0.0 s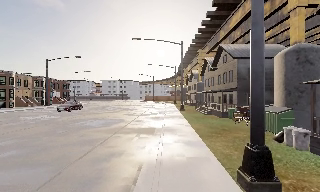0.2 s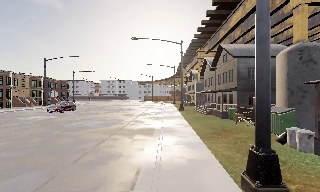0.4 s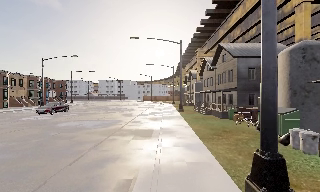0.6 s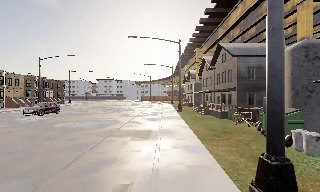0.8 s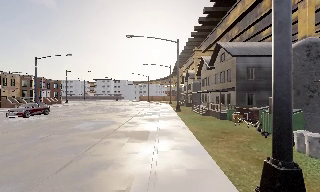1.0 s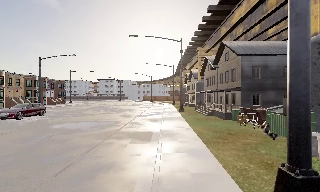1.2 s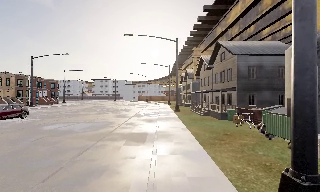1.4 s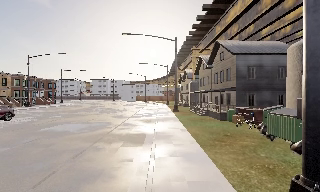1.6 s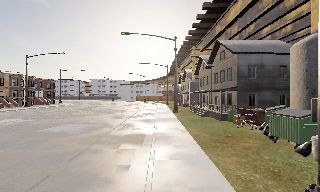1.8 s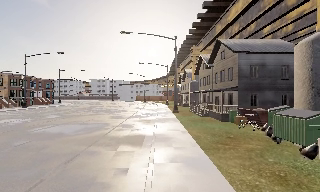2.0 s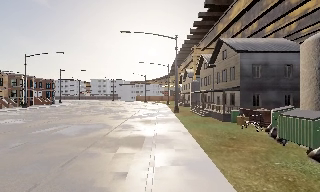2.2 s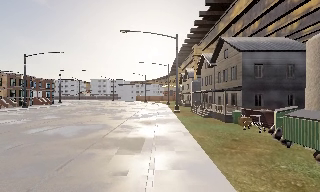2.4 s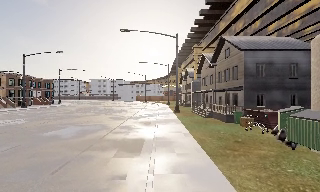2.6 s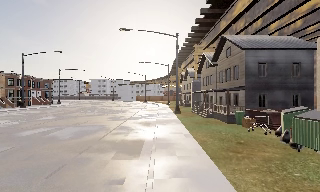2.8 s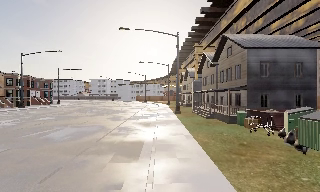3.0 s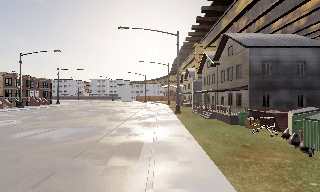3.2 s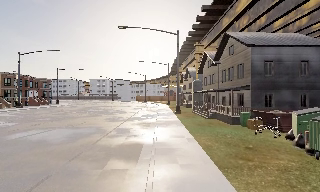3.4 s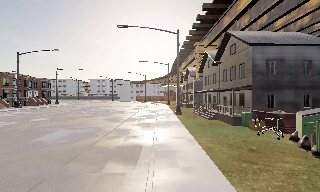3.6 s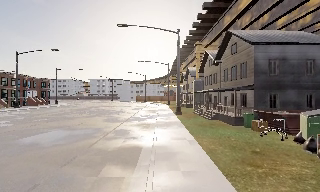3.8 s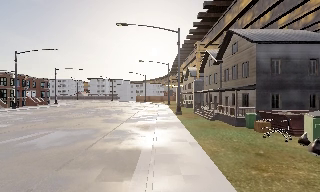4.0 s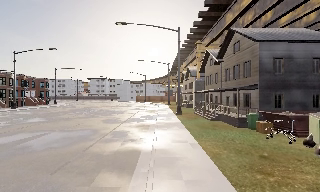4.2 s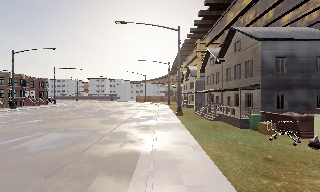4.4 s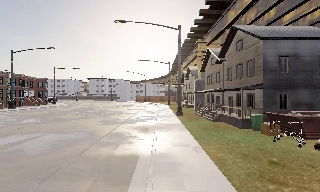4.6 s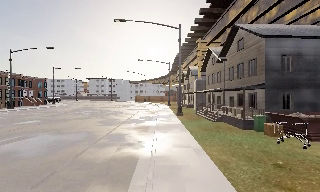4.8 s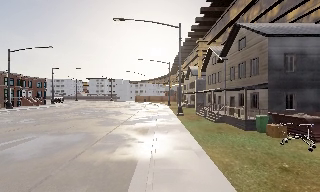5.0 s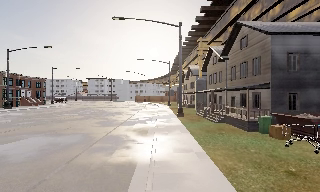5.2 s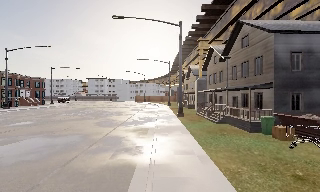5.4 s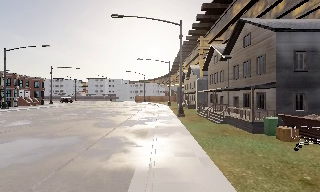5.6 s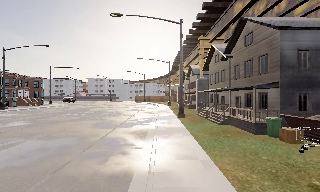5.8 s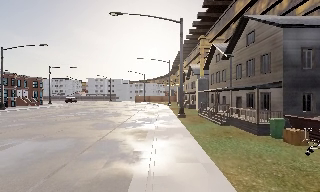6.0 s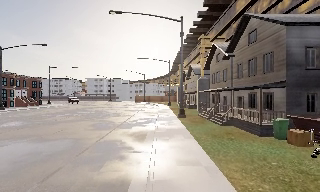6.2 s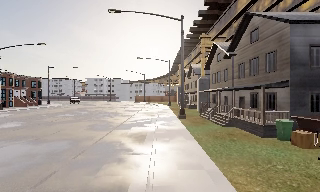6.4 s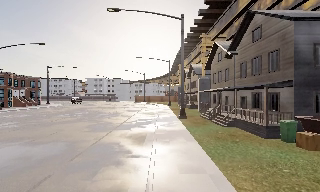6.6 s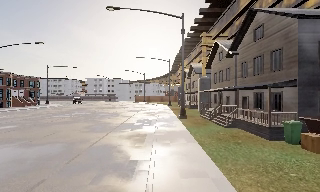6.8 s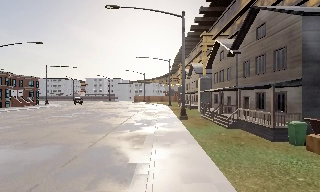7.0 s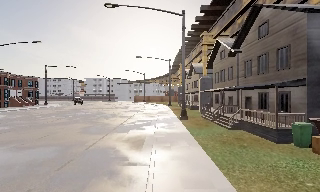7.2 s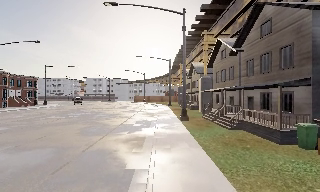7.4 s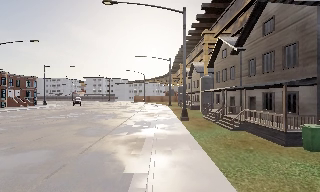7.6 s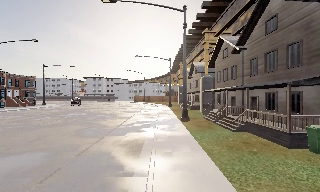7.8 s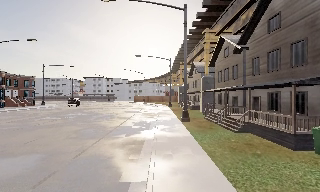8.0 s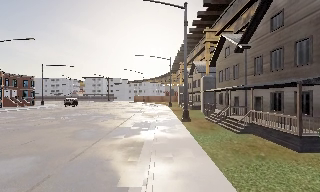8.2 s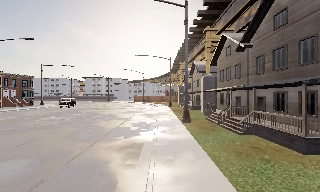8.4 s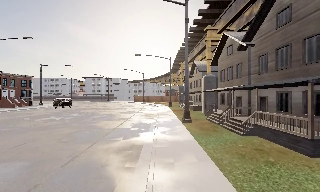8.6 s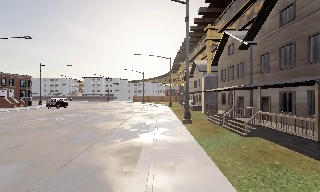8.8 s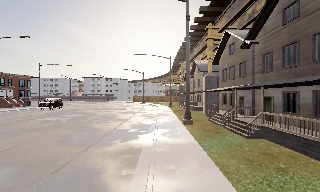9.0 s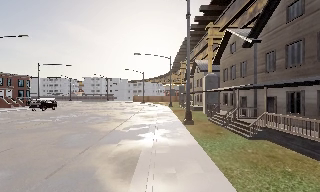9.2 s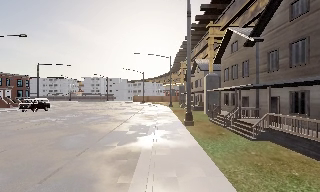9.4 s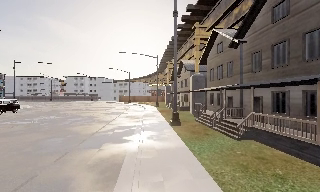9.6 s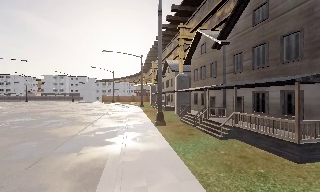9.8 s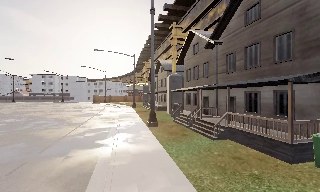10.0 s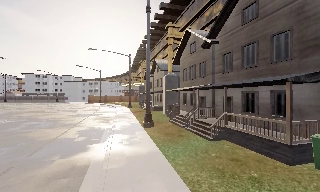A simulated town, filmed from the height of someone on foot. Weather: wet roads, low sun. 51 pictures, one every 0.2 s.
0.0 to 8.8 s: The camera travels forward, about 11 m, so what stands in front looms larger.
8.8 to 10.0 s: The camera pans to its right, which is clockwise from overhead, by about 15 degrees. It travels forward, about 1.5 m, so what stands in front looms larger.
The film runs forward here.
